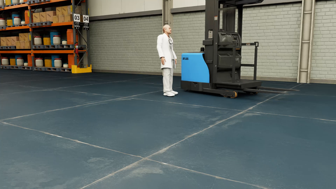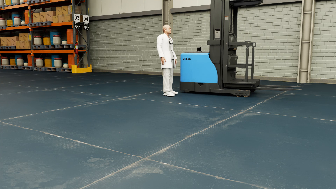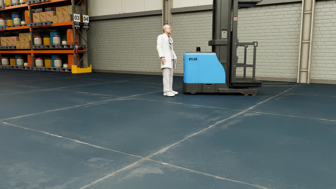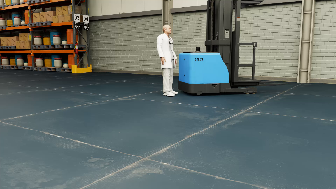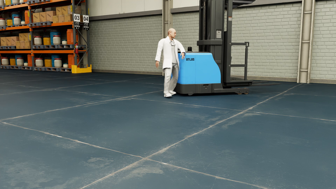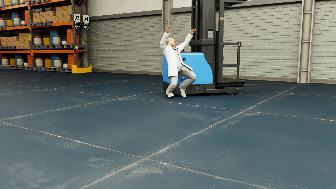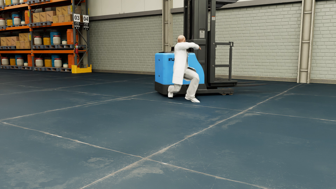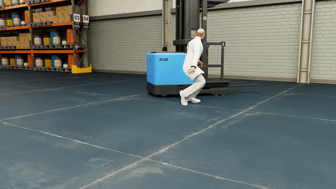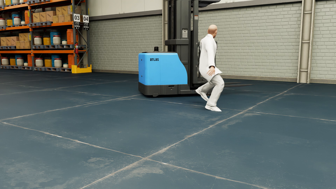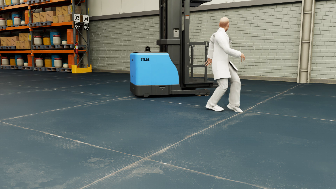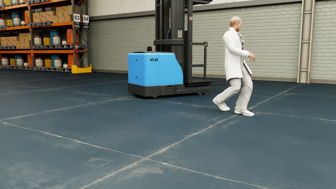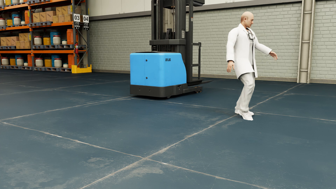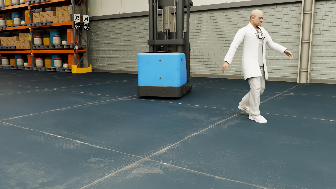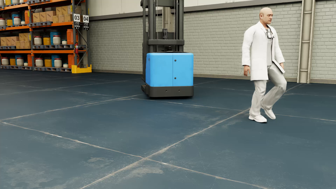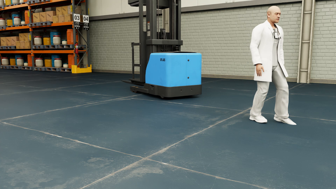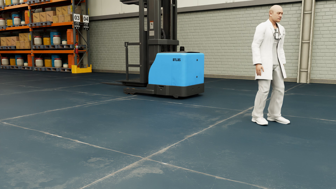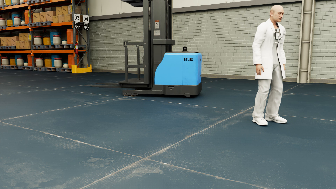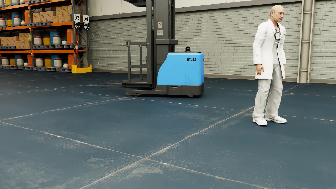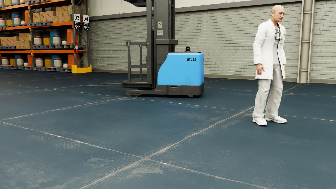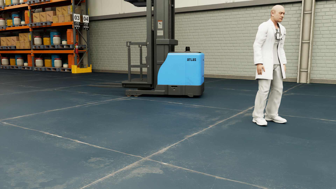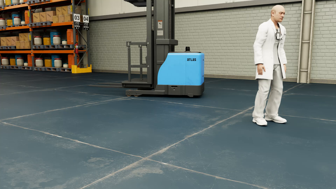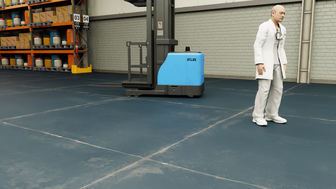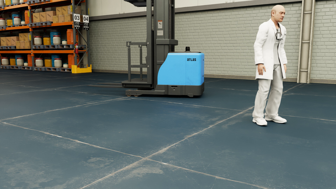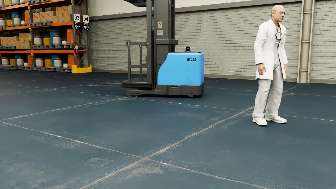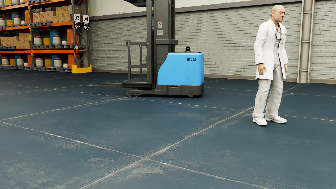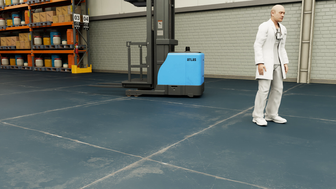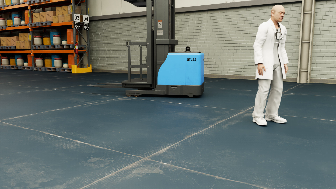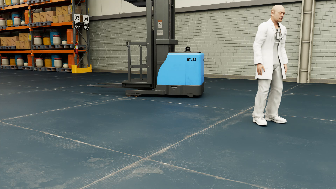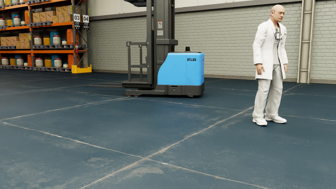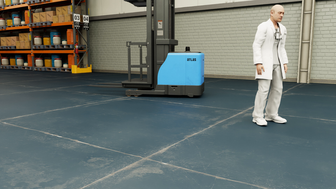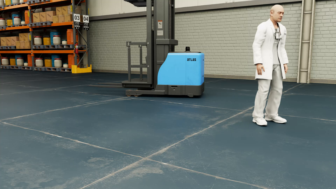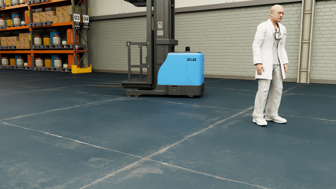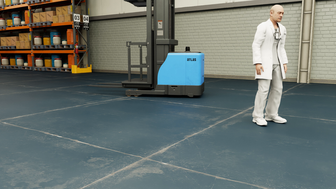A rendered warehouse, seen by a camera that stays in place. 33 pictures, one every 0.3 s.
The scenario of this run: Near miss between a forklift and a person.
